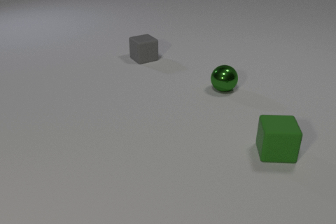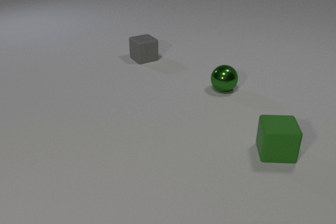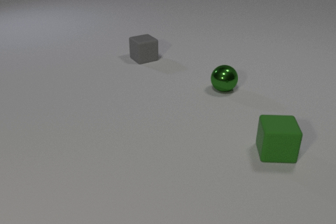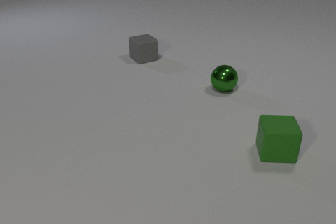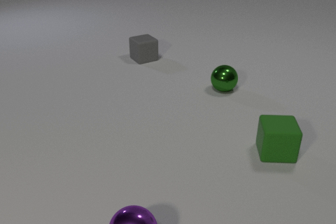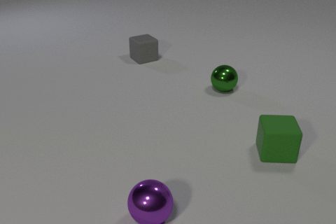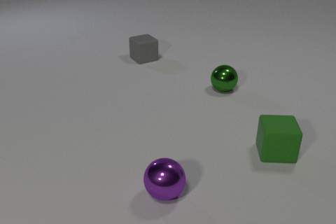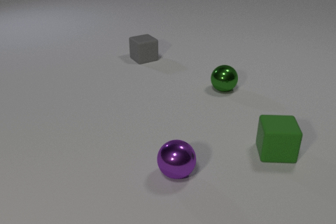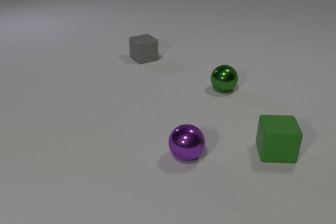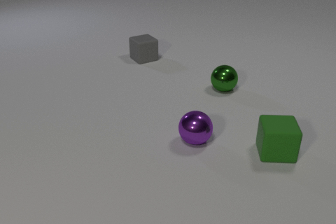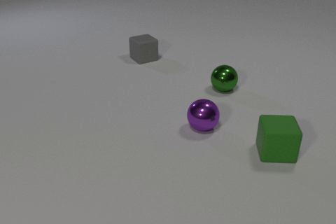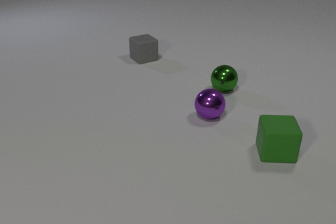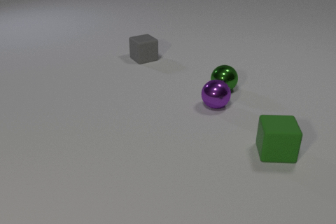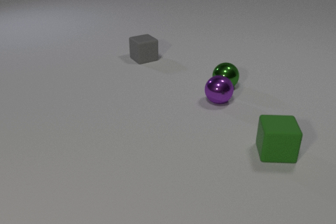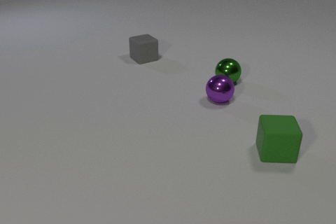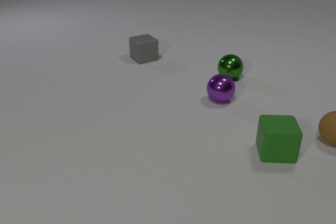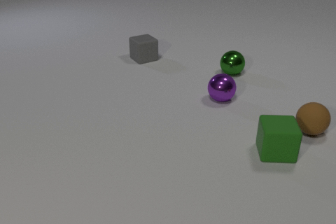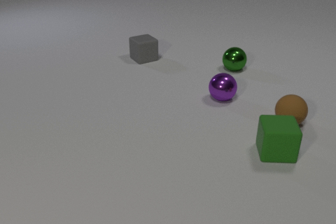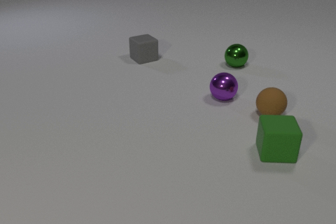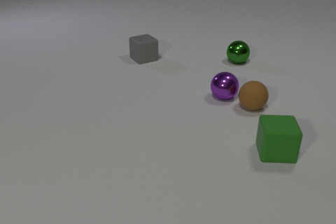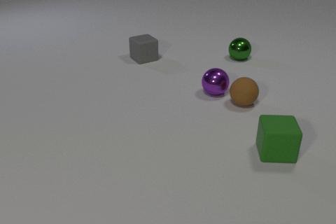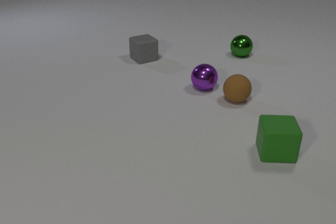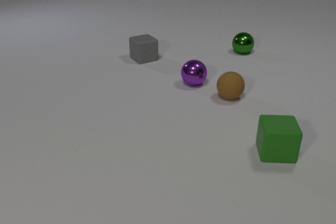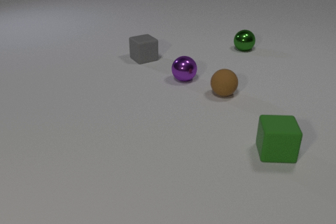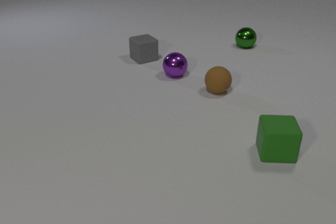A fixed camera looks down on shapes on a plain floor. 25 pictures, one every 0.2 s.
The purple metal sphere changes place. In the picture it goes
away from the camera.
The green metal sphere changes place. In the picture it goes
away from the camera.
0.0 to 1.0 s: The purple metal sphere comes in at the bottom edge, rolls away from the camera and to the right.
1.0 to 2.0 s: The purple metal sphere rolls away from the camera.
2.0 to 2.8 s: The purple metal sphere rolls away from the camera. The green metal sphere rolls away from the camera. The purple metal sphere and the green metal sphere collide.
2.8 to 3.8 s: The purple metal sphere rolls away from the camera. The green metal sphere rolls away from the camera. The brown rubber sphere comes in at the right edge, rolls to the left and away from the camera.
3.8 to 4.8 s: The purple metal sphere rolls to the left and away from the camera. The green metal sphere rolls away from the camera. The brown rubber sphere rolls to the left and away from the camera. The purple metal sphere and the brown rubber sphere collide.
What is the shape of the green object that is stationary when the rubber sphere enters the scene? cube.
What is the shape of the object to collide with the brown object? sphere.
How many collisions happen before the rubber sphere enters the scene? 1.
